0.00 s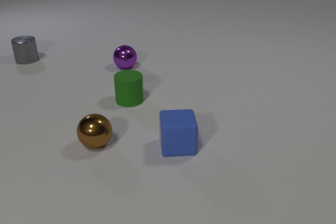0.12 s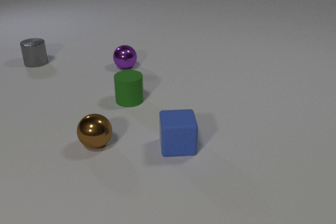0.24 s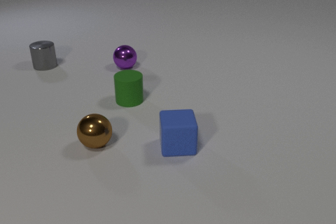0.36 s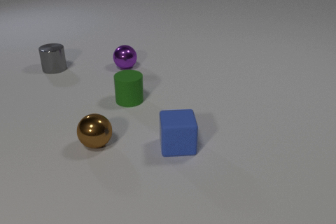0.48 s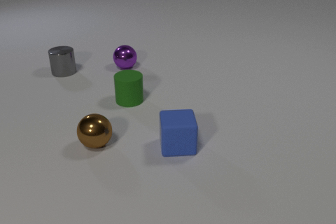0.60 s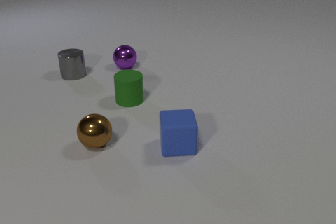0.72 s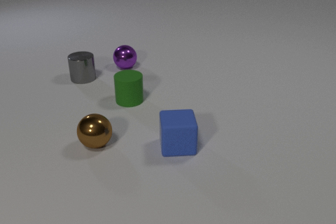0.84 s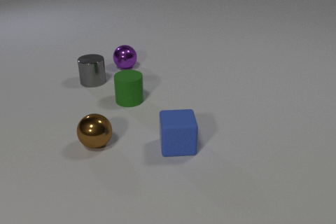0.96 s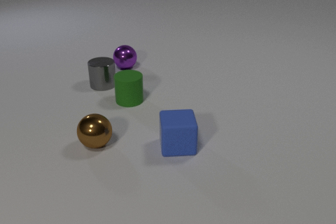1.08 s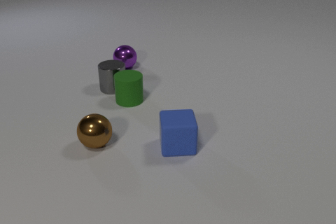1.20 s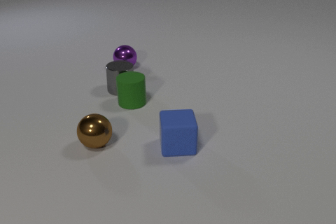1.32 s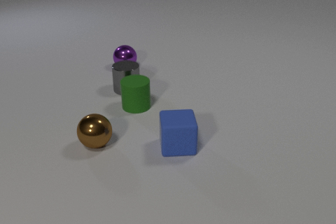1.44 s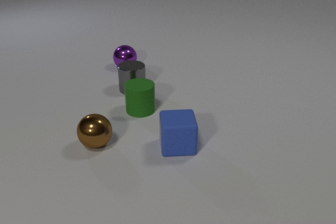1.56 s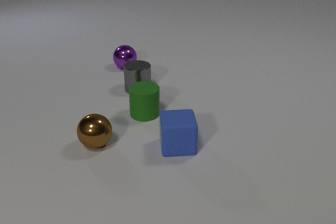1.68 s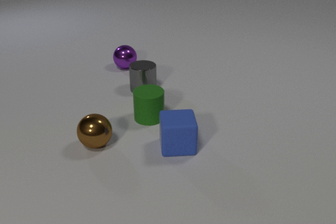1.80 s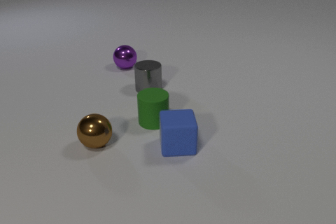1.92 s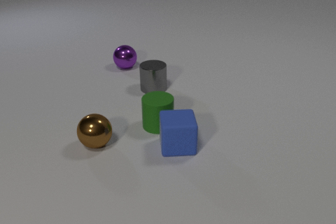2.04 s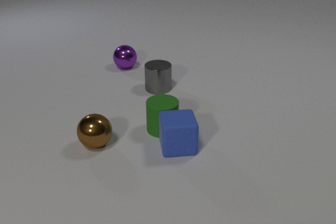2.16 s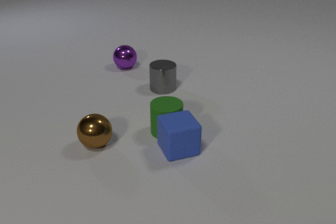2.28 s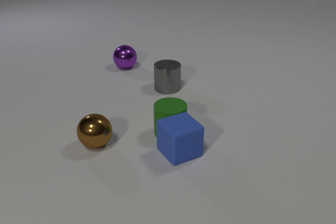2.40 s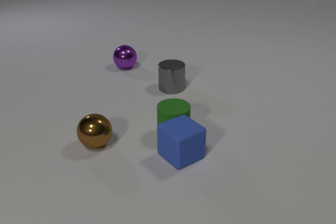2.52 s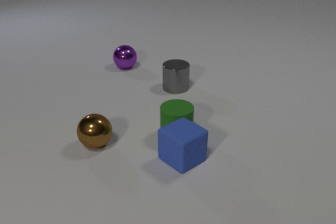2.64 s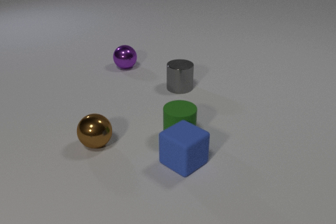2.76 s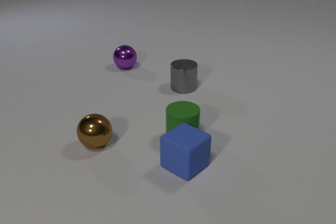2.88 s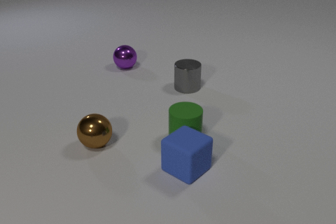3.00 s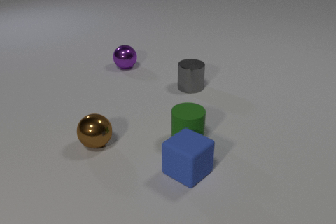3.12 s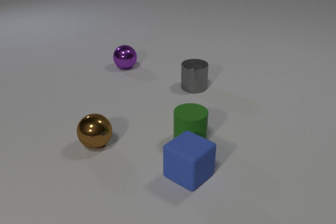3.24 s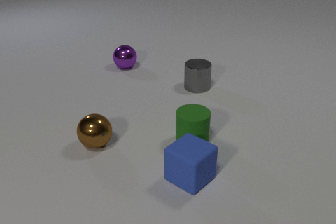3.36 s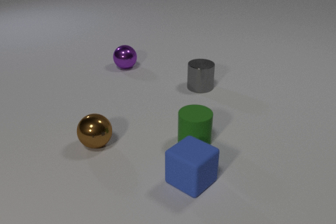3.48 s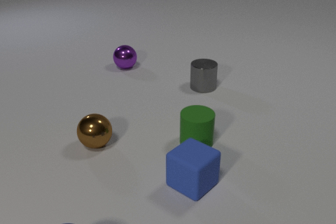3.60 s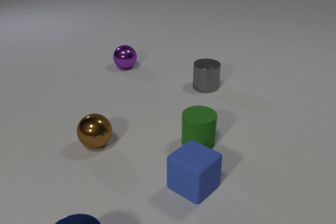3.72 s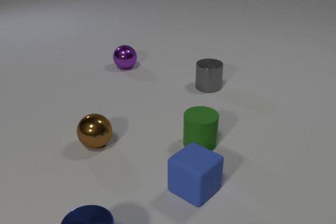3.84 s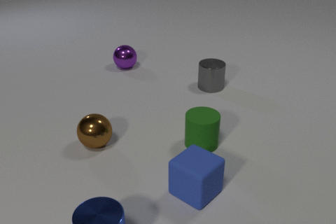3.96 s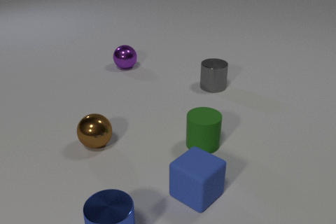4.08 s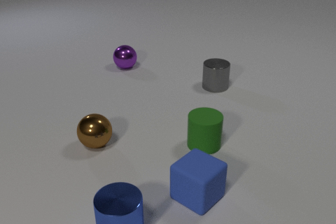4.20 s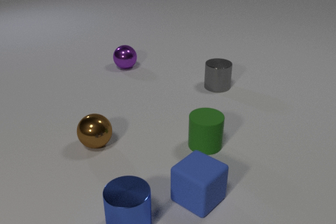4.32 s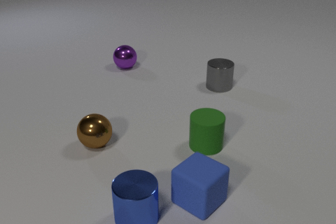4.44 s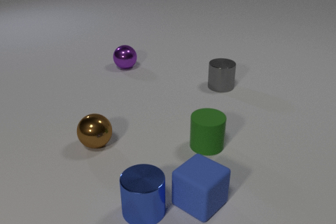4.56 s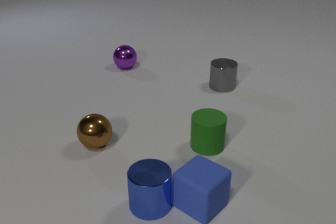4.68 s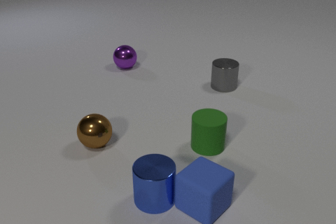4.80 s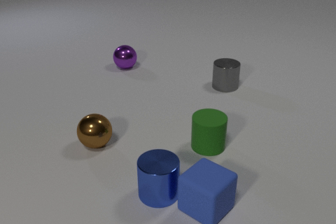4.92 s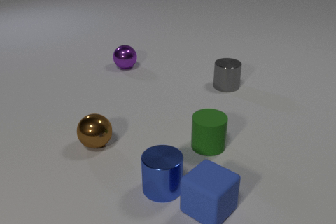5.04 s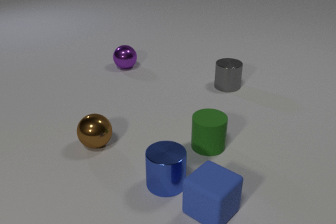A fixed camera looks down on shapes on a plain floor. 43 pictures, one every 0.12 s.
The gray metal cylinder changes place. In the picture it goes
to the right.
0.00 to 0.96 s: The gray metal cylinder slides toward the camera and to the right.
0.96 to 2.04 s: The gray metal cylinder slides to the right. The green rubber cylinder slides toward the camera and to the right. The gray metal cylinder and the green rubber cylinder collide. The green rubber cylinder and the blue rubber cube collide.
2.04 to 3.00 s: The gray metal cylinder slides to the right. The green rubber cylinder slides to the right and toward the camera. The blue rubber cube slides toward the camera, spins so that its near face slides to the right, counterclockwise seen from above.
3.00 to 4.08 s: The gray metal cylinder slides to the right. The green rubber cylinder slides to the right and toward the camera. The blue rubber cube slides toward the camera. The blue metal cylinder comes in at the bottom edge, slides to the right and away from the camera.
4.08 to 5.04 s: The gray metal cylinder slides to the right. The blue rubber cube slides toward the camera and to the right. The blue metal cylinder slides away from the camera and to the right. The blue rubber cube and the blue metal cylinder collide.
How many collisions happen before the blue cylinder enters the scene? 2.
What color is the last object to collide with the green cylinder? blue.
What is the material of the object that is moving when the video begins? metal.
